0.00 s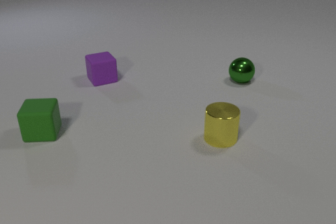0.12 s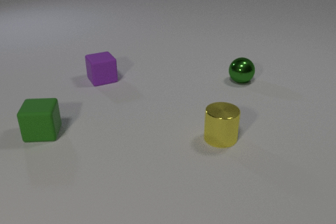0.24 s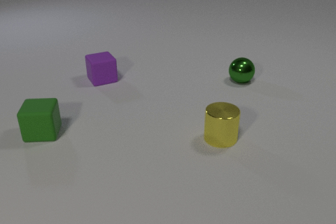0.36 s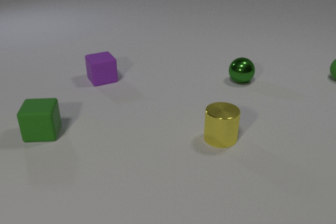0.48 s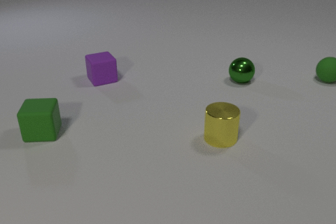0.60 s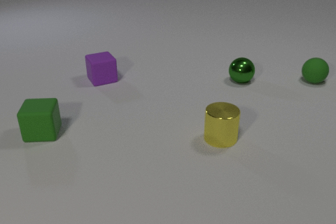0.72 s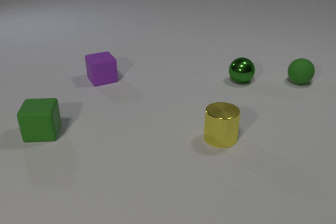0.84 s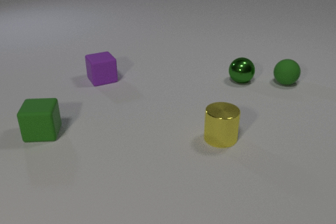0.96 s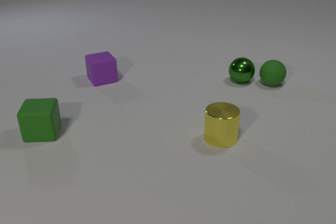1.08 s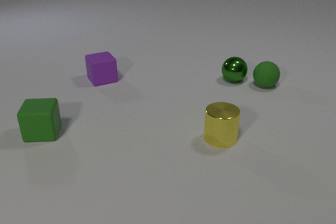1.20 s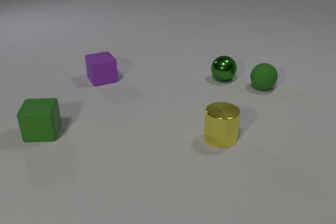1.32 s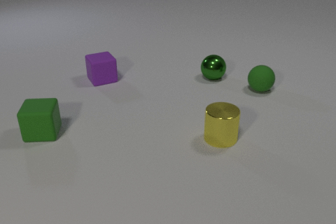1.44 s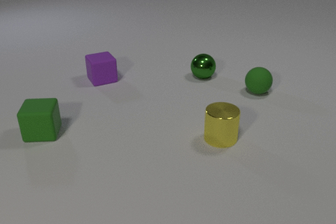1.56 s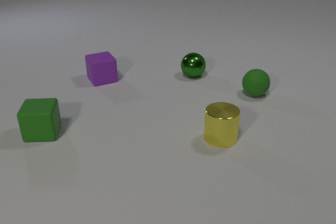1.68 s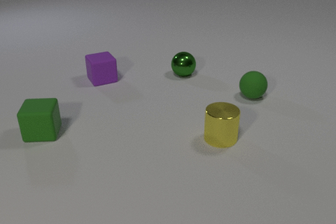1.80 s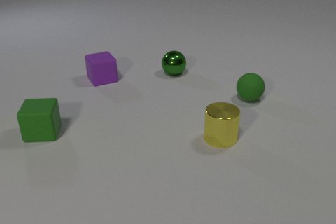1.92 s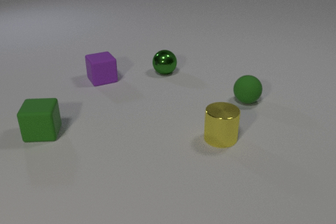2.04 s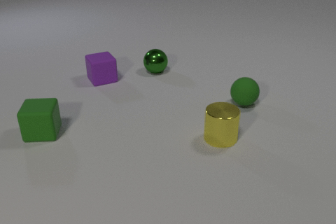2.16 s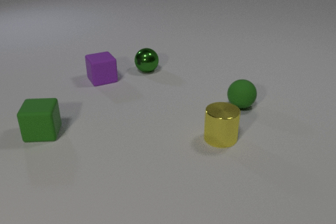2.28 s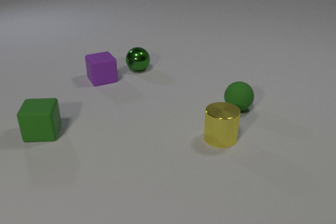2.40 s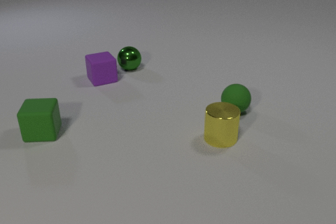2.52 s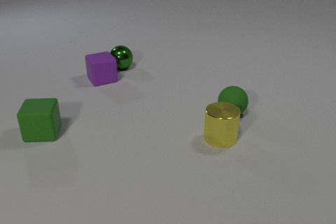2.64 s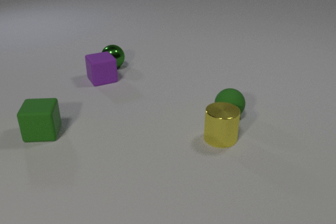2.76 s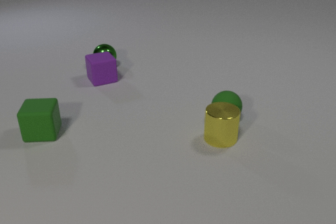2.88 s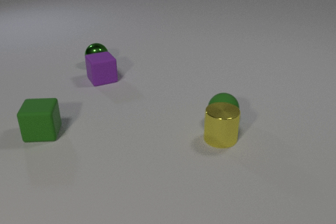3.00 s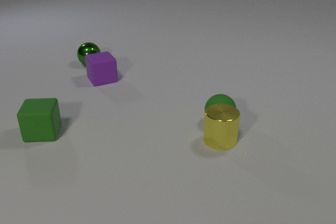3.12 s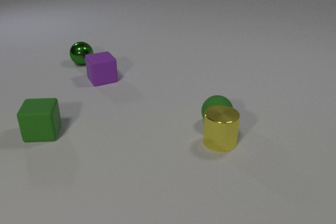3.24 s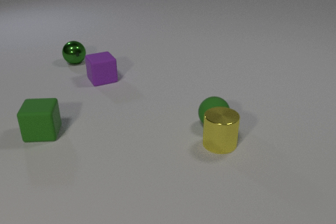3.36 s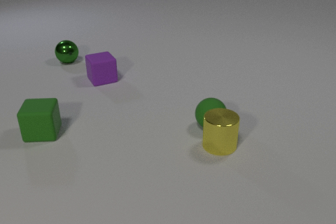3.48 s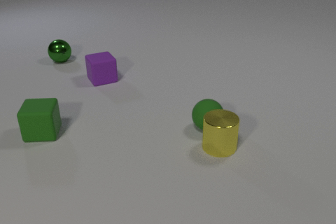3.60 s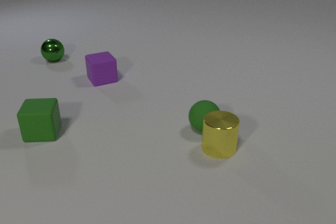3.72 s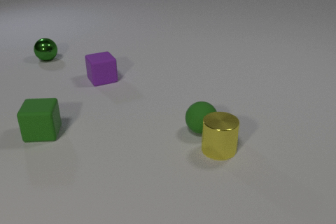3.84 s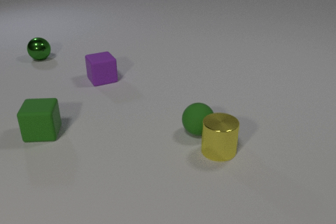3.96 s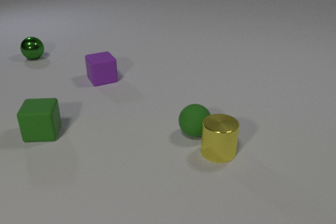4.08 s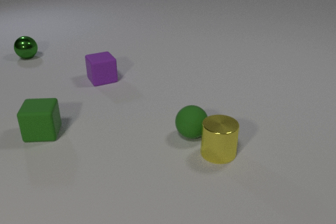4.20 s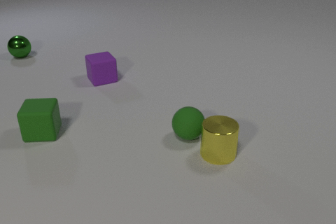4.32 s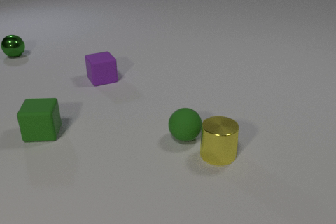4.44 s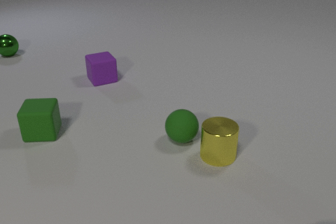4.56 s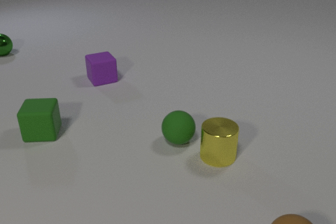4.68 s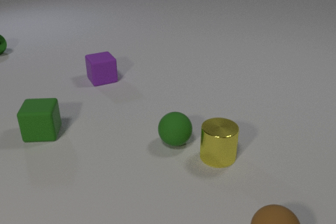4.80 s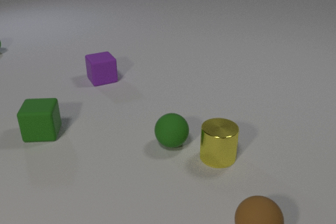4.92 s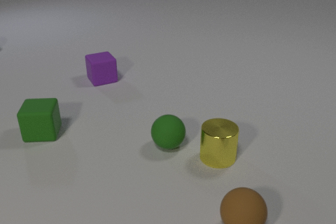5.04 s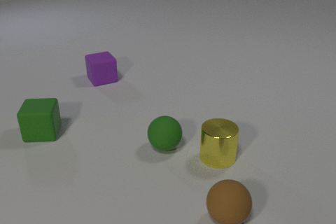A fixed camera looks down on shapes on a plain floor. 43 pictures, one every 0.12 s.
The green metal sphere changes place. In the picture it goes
to the left.
0.00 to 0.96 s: The green rubber sphere comes in at the right edge, rolls to the left and toward the camera.
0.96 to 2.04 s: The green rubber sphere rolls toward the camera and to the left. The green metal sphere rolls to the left. The green rubber sphere and the green metal sphere collide.
2.04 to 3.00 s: The green rubber sphere rolls toward the camera and to the left. The green metal sphere rolls to the left and away from the camera. The green rubber sphere and the yellow metal cylinder collide.
3.00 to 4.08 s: The green rubber sphere rolls to the left and toward the camera. The green metal sphere rolls to the left and away from the camera. The yellow metal cylinder slides toward the camera.
4.08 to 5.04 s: The green rubber sphere rolls to the left and toward the camera. The green metal sphere rolls to the left and away from the camera, leaves at the left edge. The yellow metal cylinder slides toward the camera. The brown rubber sphere comes in at the bottom edge, rolls to the left and away from the camera.
What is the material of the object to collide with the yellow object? rubber.
What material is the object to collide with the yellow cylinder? rubber.
Are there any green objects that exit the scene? yes.
